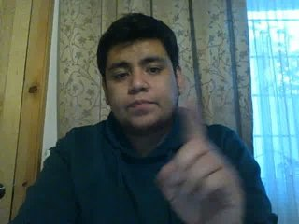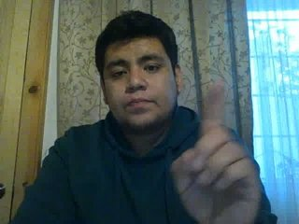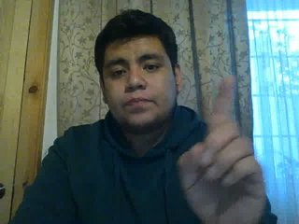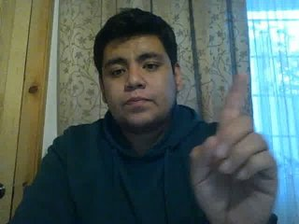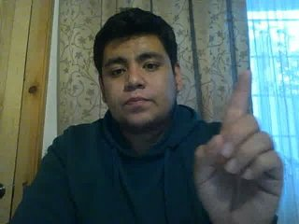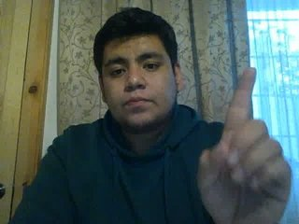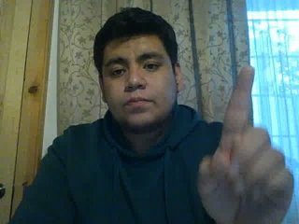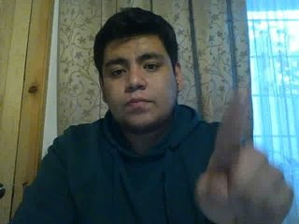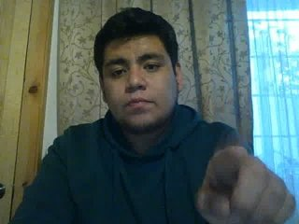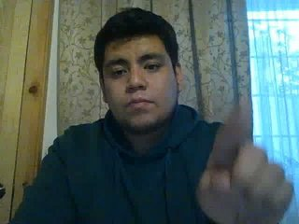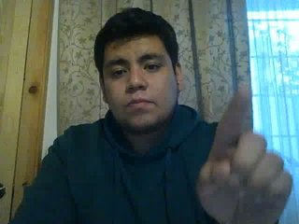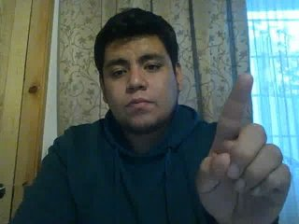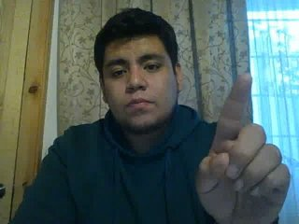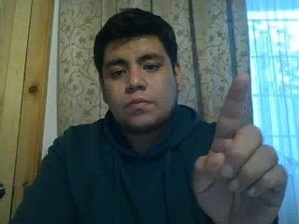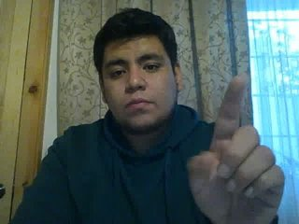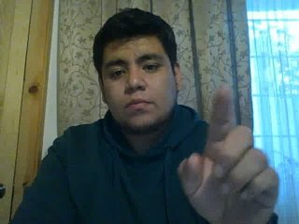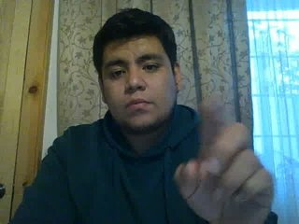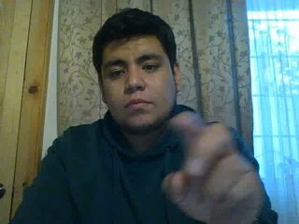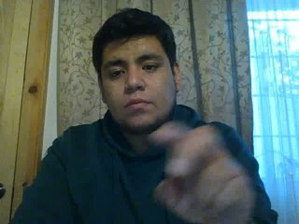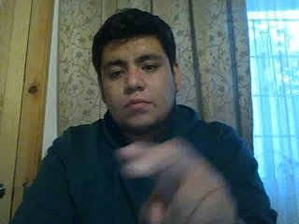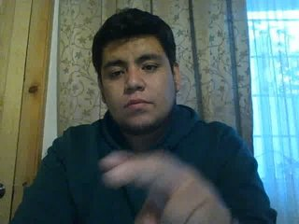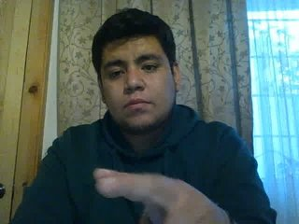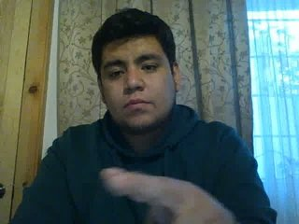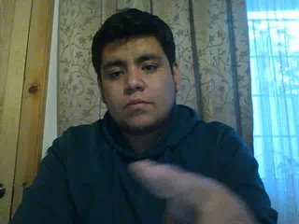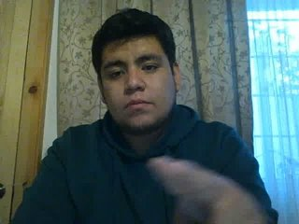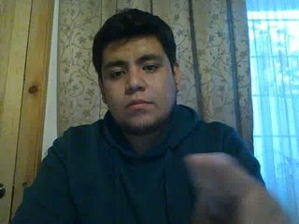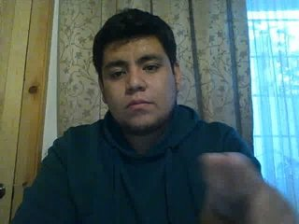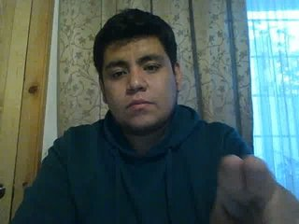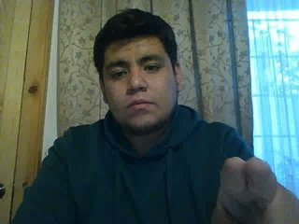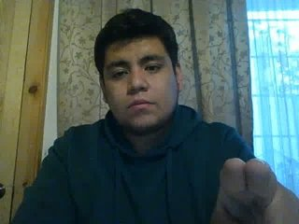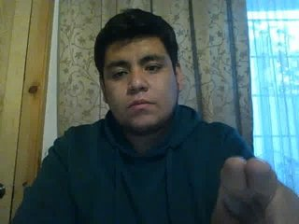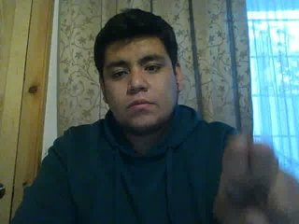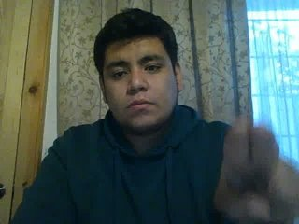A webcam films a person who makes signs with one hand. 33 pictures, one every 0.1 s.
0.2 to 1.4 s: Click with one finger.
1.5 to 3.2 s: Pointing with two fingers.
